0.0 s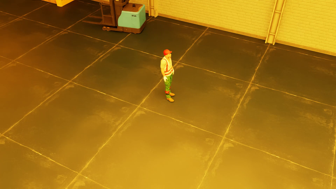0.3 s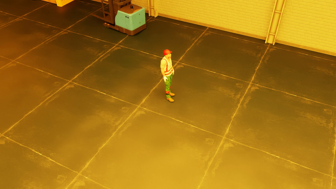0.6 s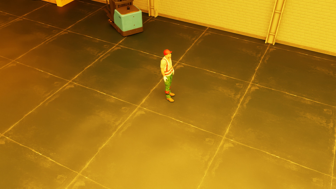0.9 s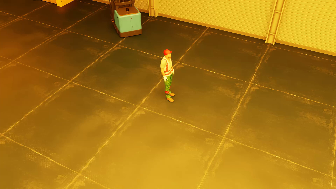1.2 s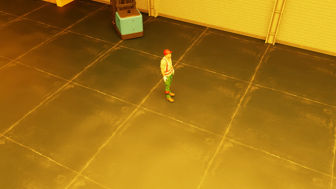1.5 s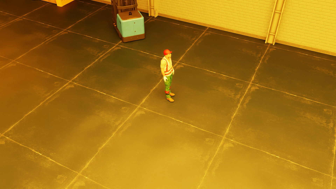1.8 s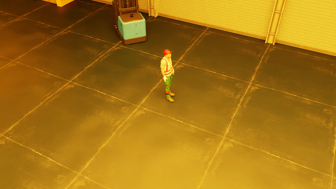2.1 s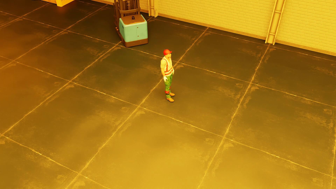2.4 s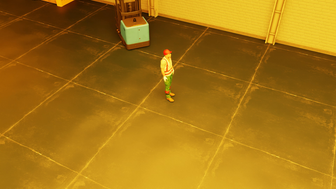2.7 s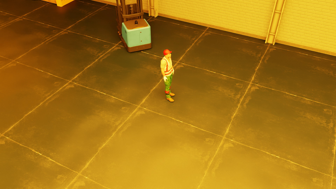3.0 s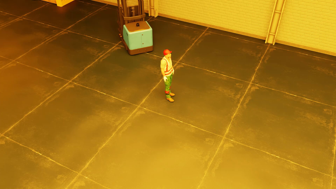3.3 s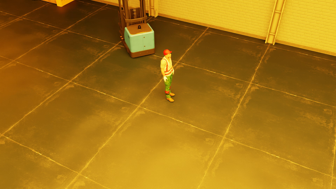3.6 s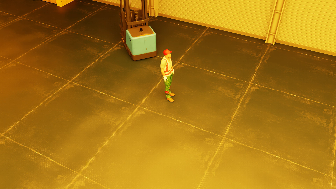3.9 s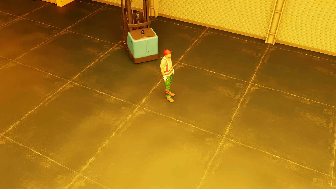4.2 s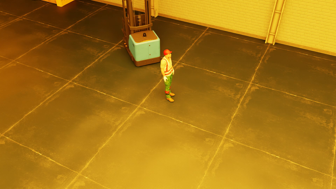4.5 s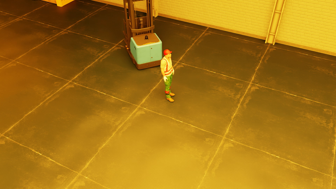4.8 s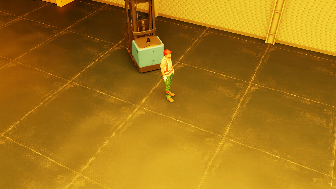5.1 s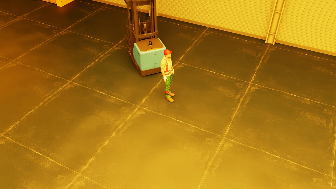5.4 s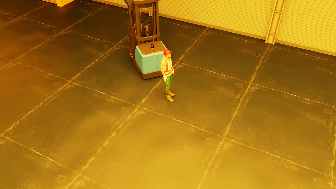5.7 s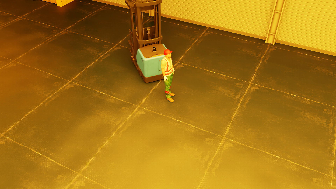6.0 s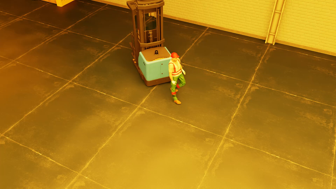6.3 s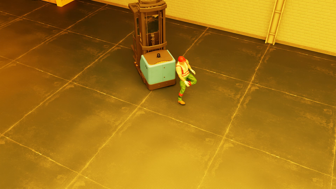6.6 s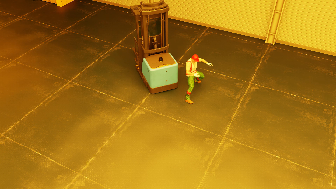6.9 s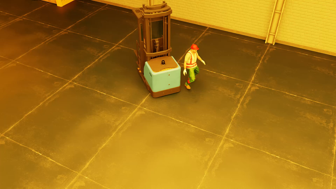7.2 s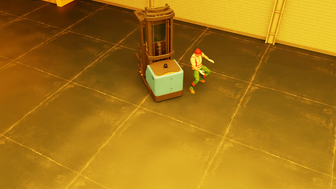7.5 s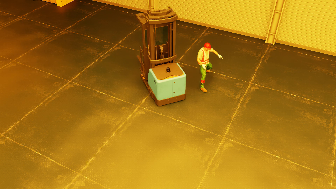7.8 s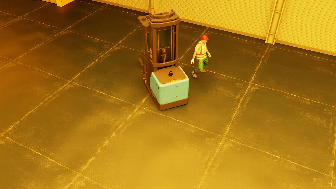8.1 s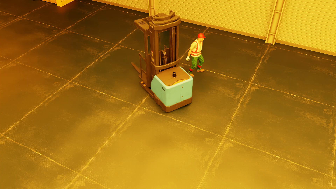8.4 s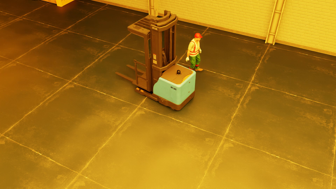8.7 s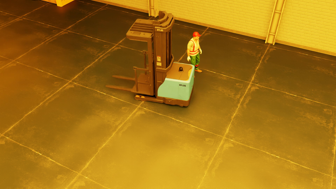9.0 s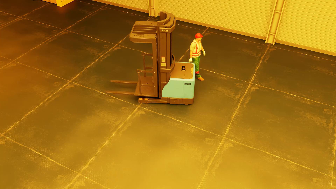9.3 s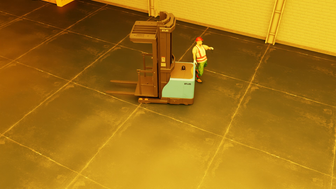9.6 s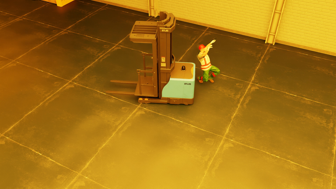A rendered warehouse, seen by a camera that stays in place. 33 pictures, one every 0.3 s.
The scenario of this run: Near miss between a forklift and a person.
